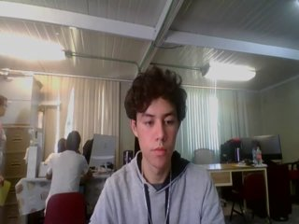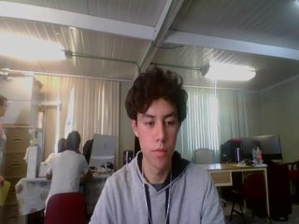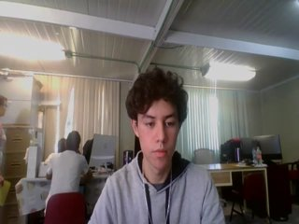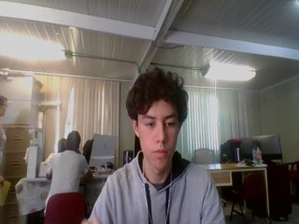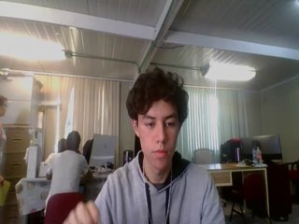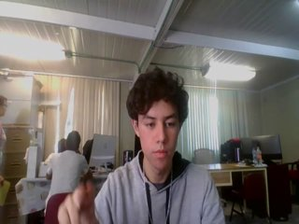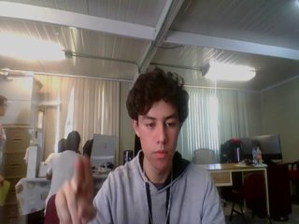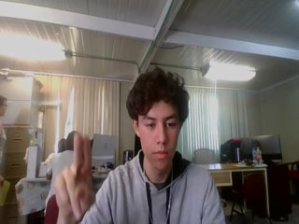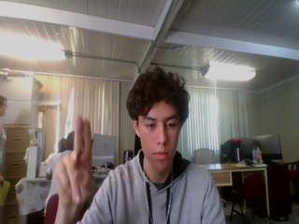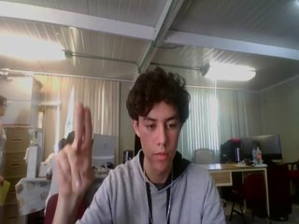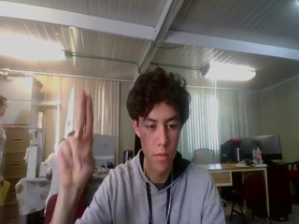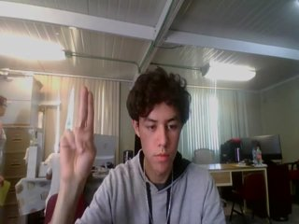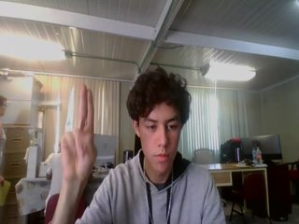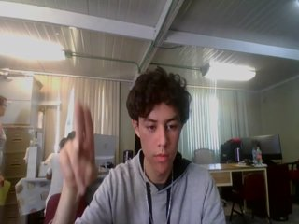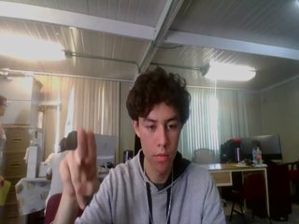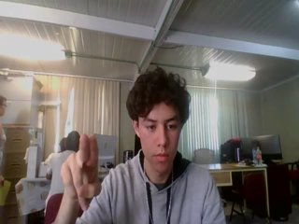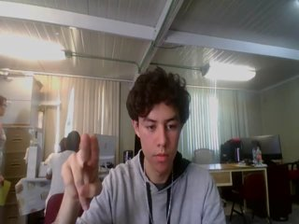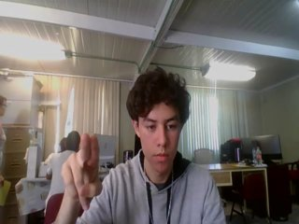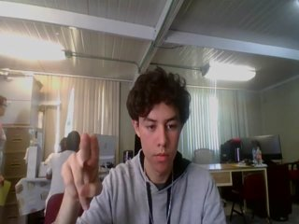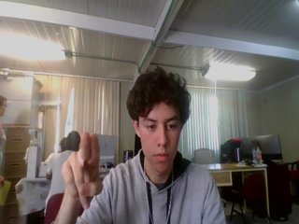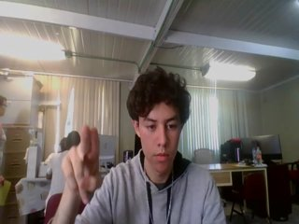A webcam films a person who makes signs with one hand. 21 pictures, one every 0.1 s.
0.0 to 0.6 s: Non-gesture.
0.7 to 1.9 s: Click with two fingers.
